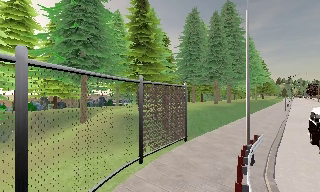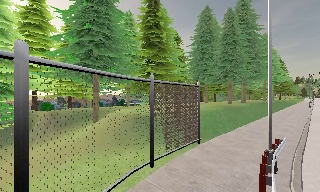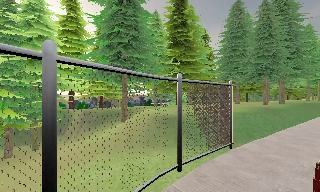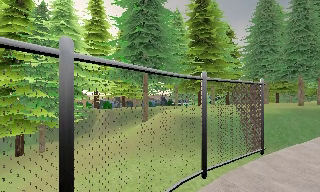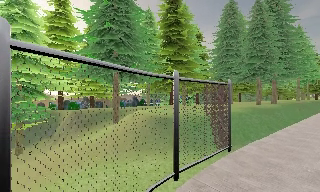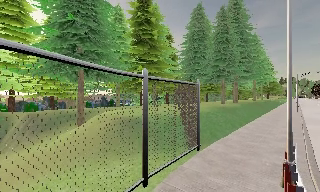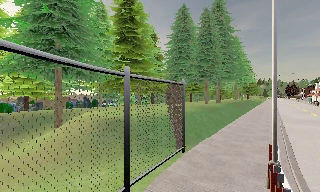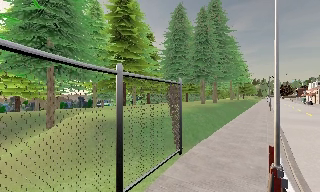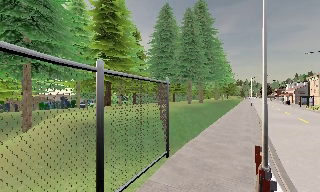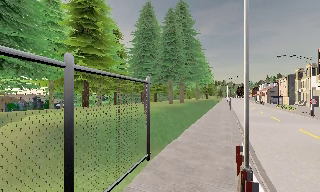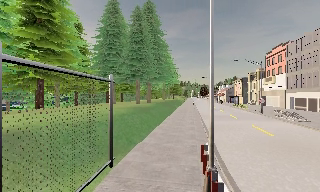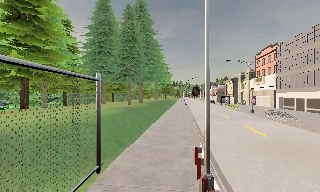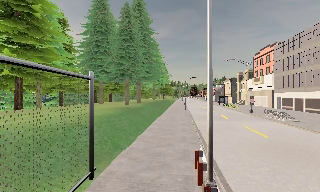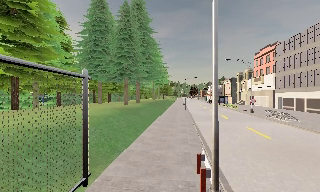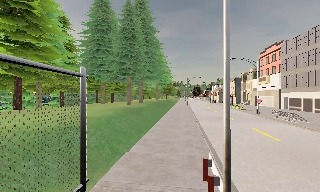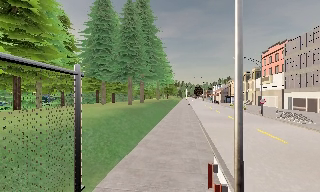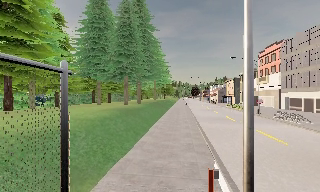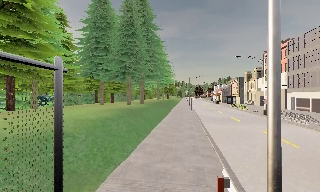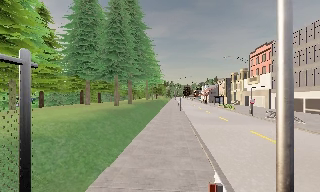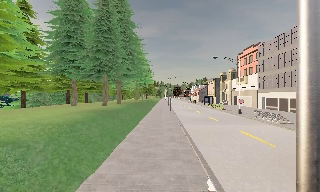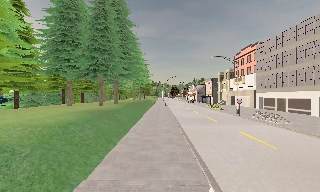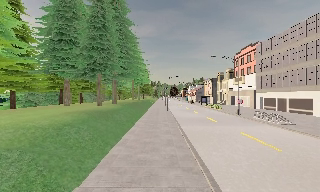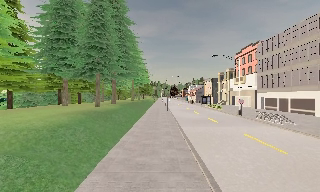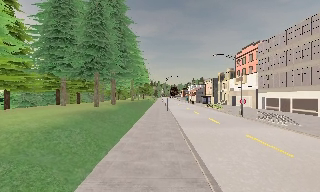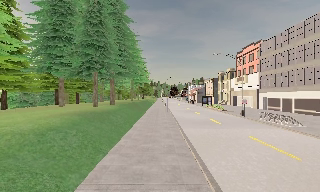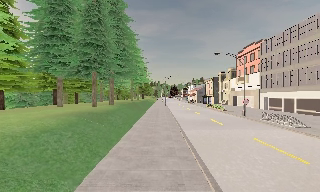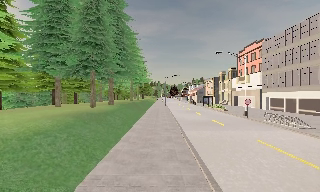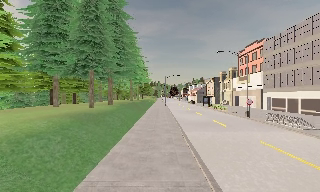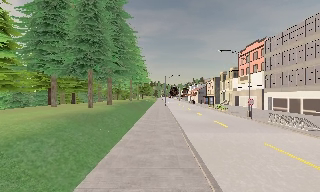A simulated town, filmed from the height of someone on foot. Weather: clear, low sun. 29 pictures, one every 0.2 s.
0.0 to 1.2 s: The camera travels forward, about 2 m, so what stands in front looms larger.
1.2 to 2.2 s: The camera swings to its right by about 25 degrees, and the scene slides to the left. It travels forward, about 1.5 m, so what stands in front looms larger.
2.2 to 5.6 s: The camera travels forward, about 6 m, so what stands in front looms larger.
The film runs forward here.
